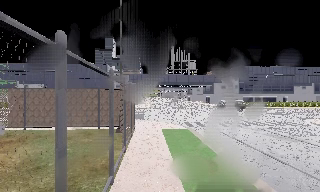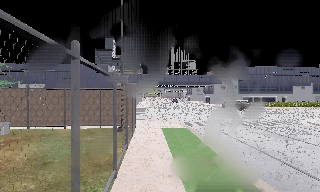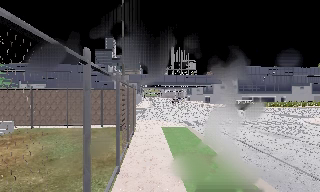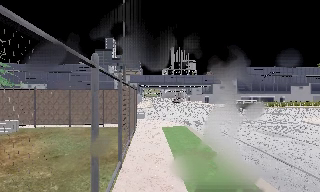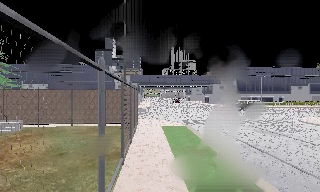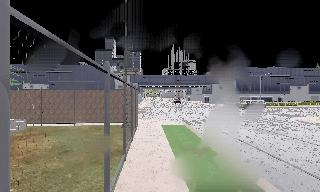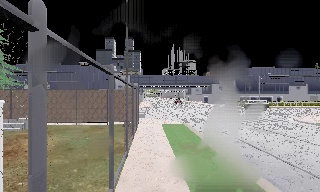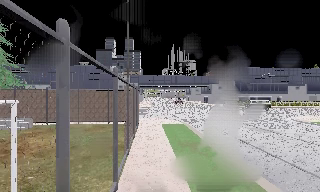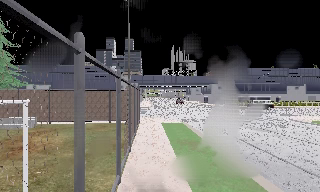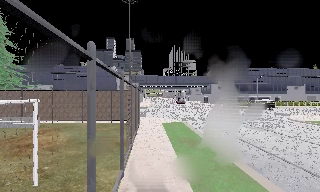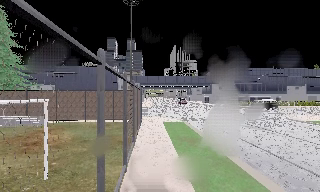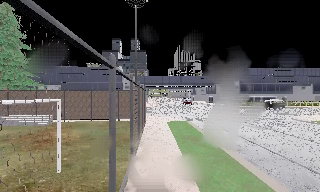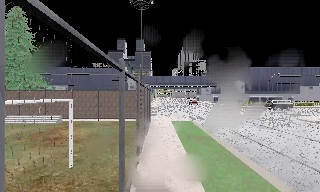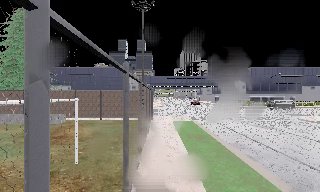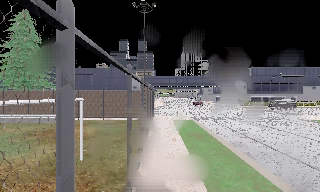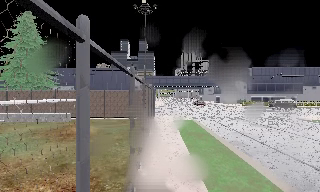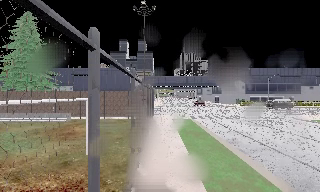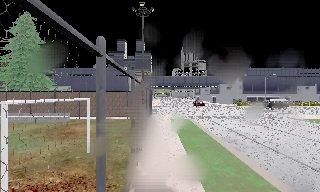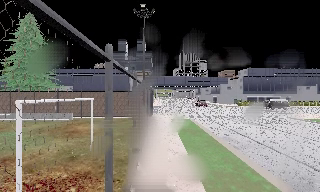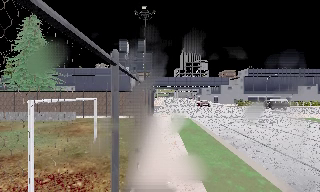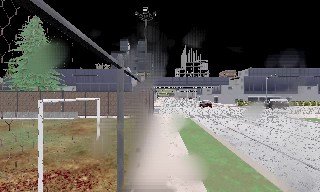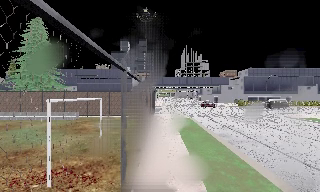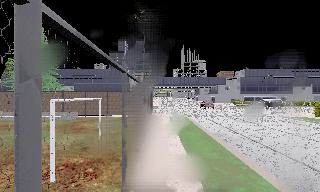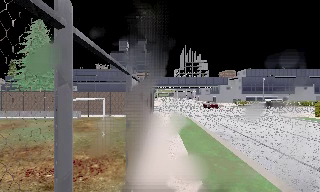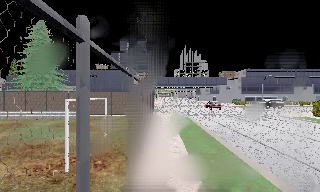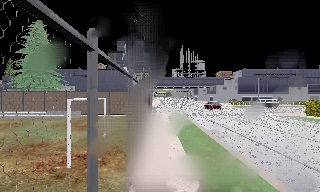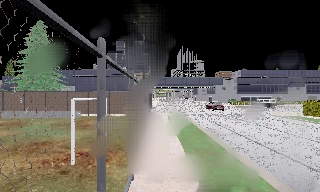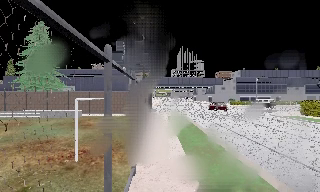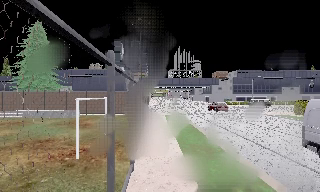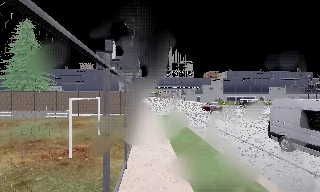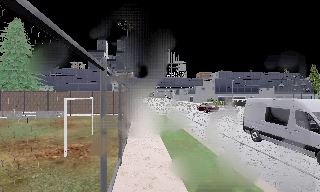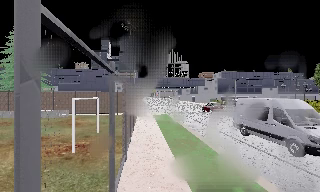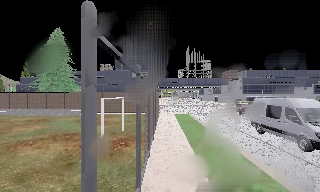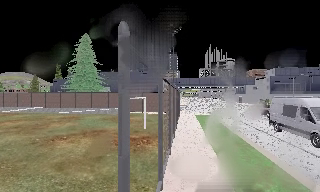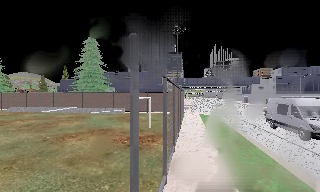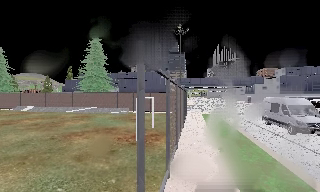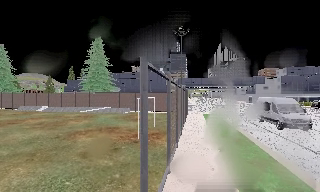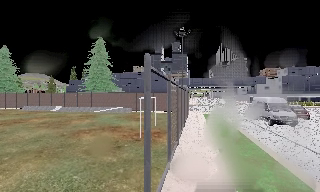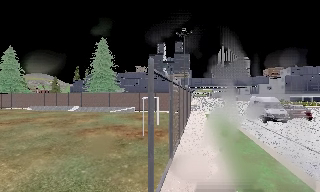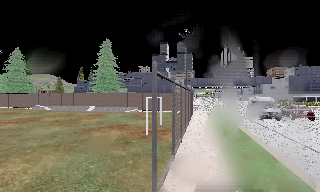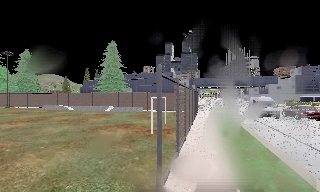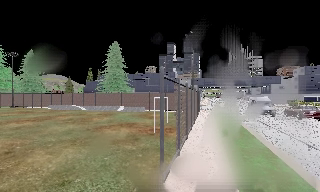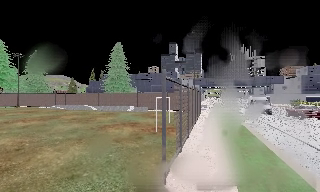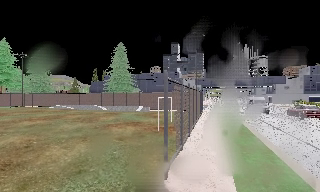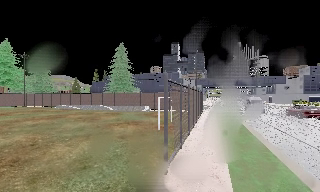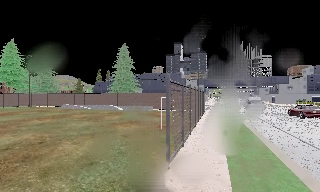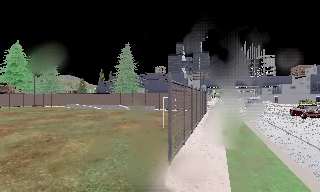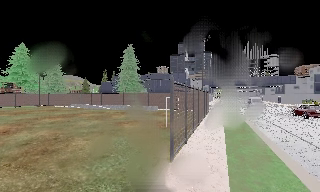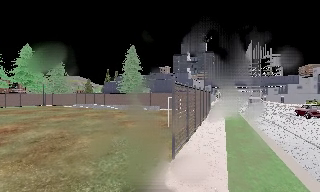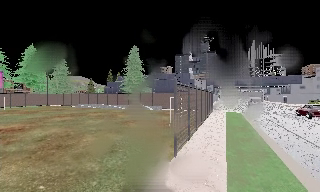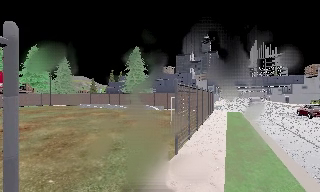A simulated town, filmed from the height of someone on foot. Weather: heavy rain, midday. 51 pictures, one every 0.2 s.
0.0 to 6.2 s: The camera travels backward, about 10 m, so what stands in front gets smaller.
6.2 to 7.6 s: The camera swings to its left by about 20 degrees, and the scene slides to the right. It travels backward, about 2 m, so what stands in front gets smaller.
7.6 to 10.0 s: The camera travels backward, about 3.5 m, so what stands in front gets smaller.
The film runs backward here.
